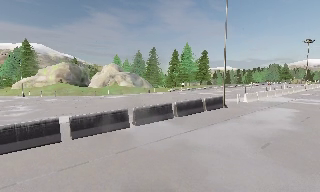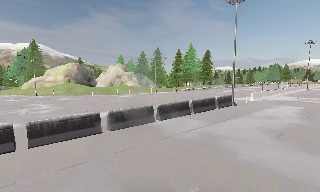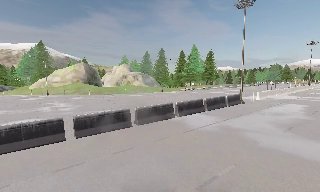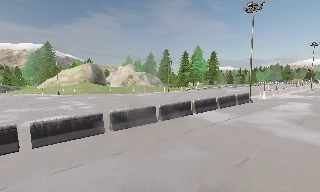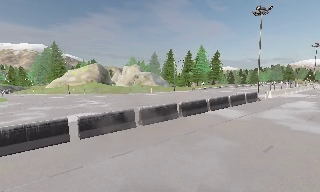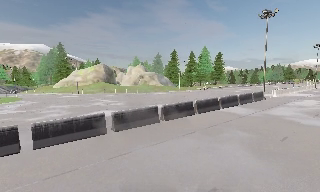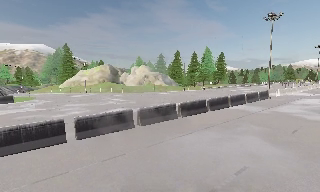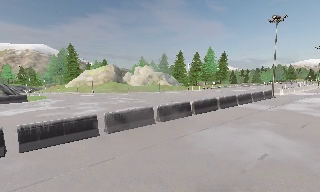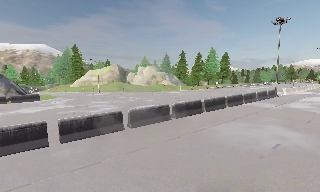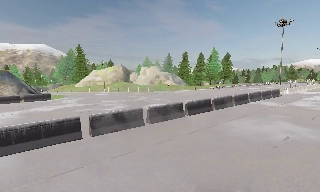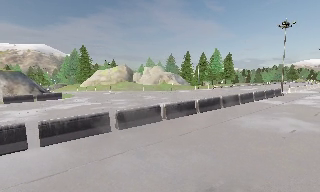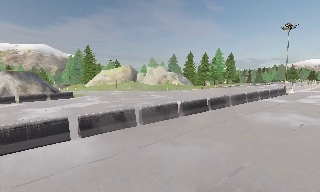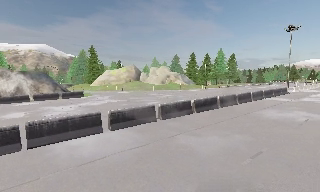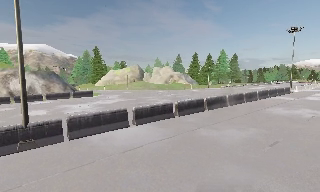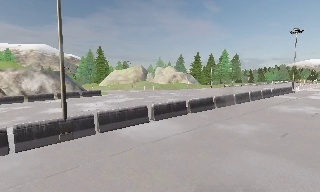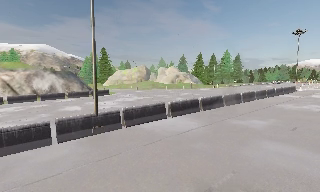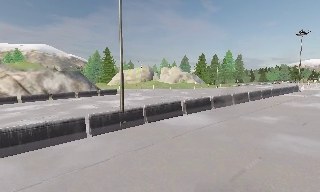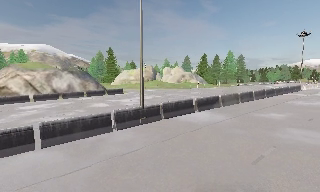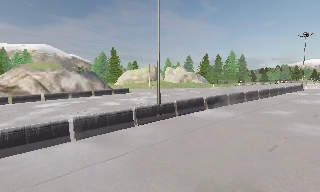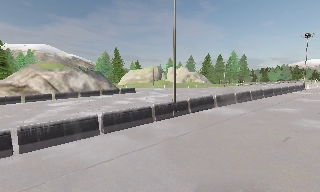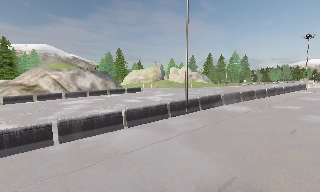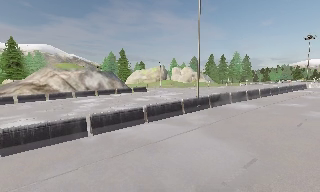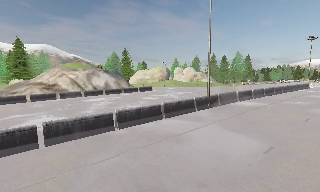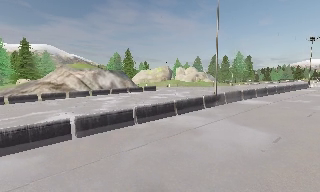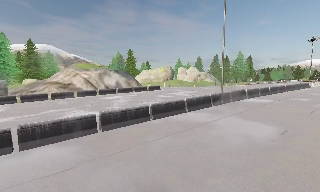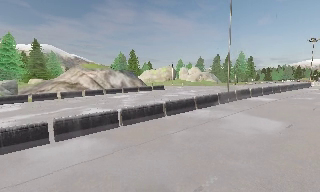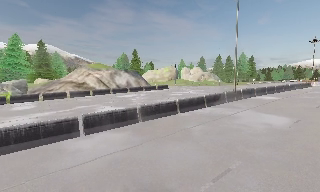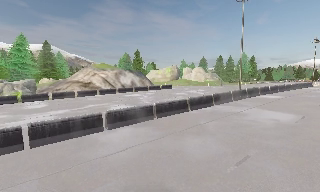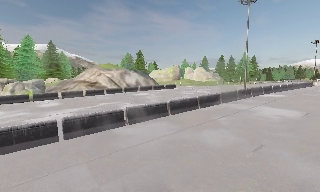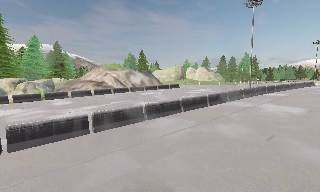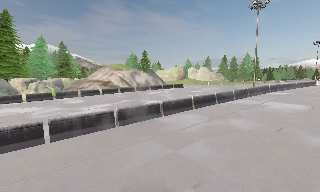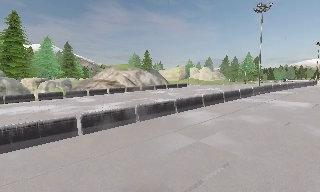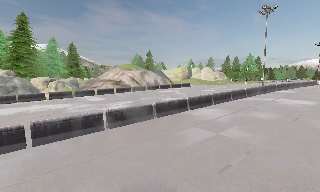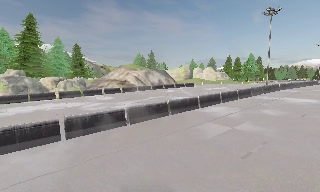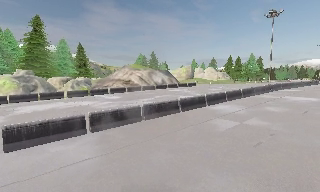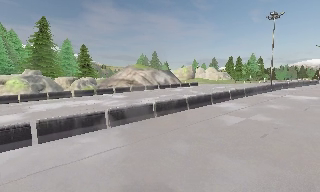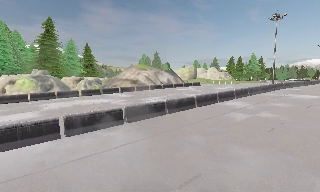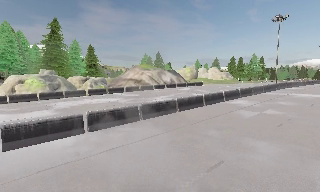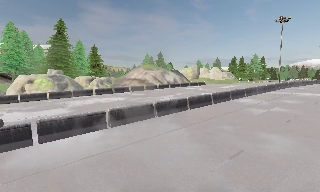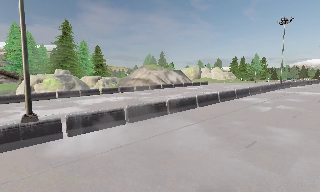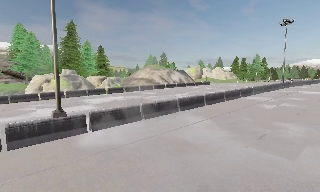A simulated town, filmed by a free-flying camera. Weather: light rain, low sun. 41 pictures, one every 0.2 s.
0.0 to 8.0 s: The camera travels to its left and backward, about 60 m, so close, fixed things drift to the right.
The film runs backward here.
